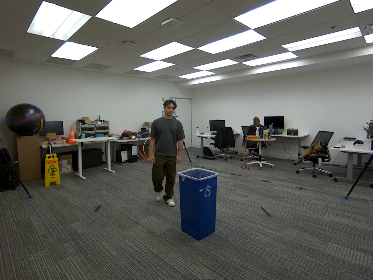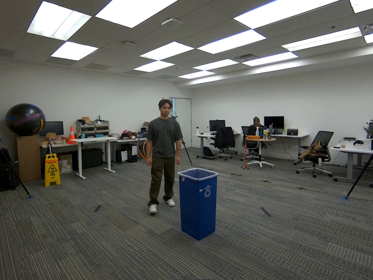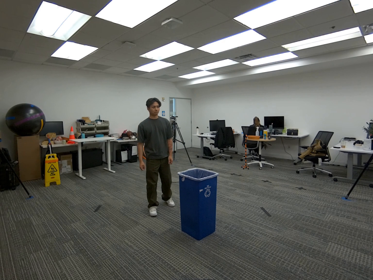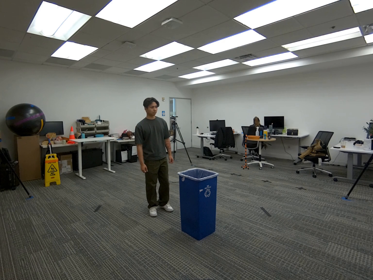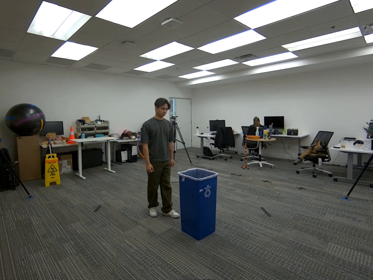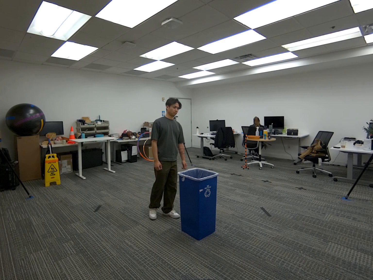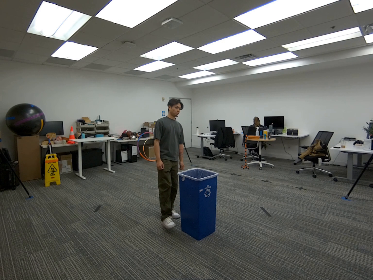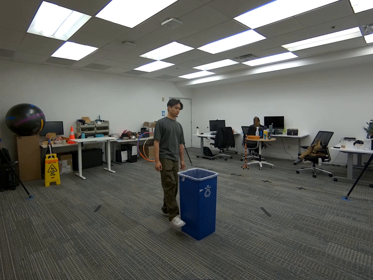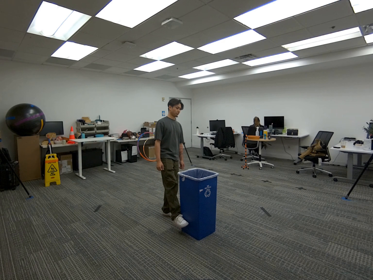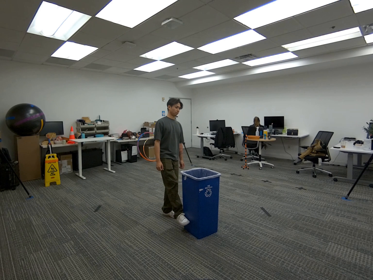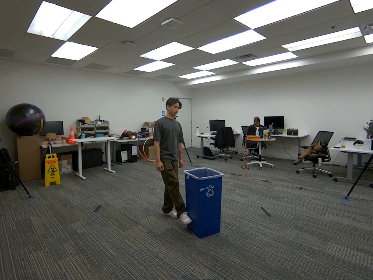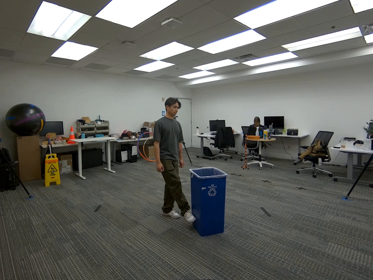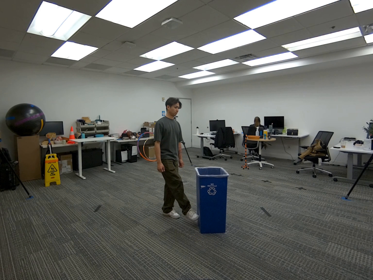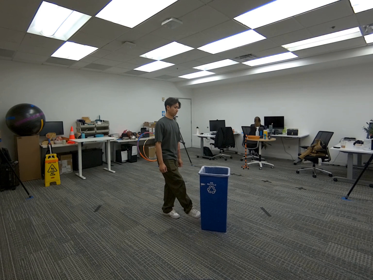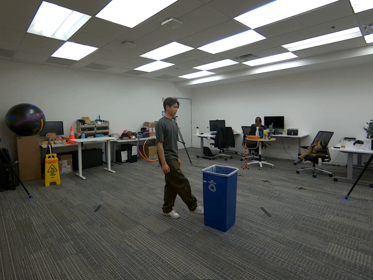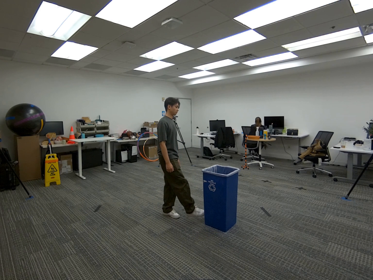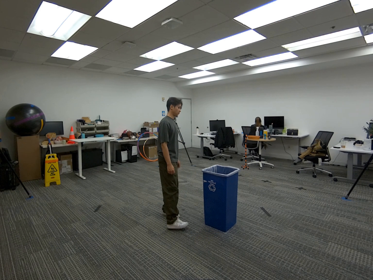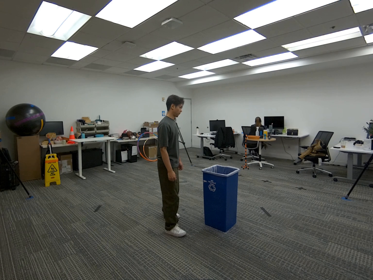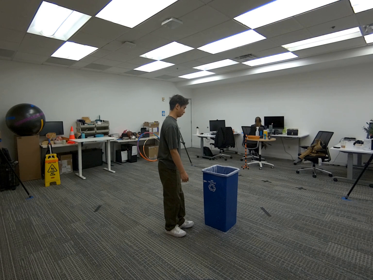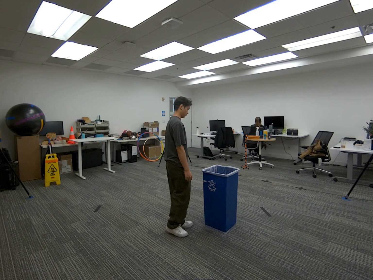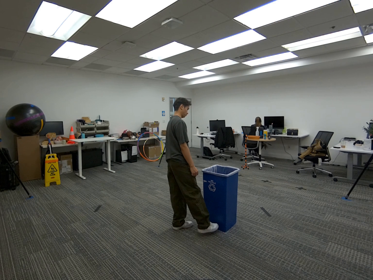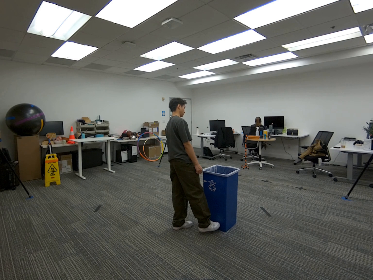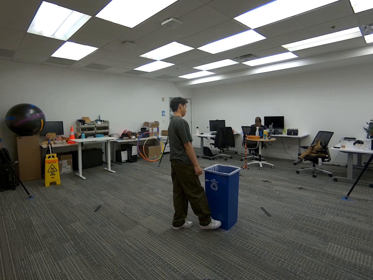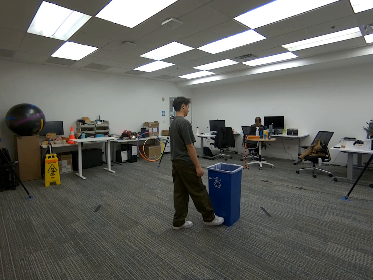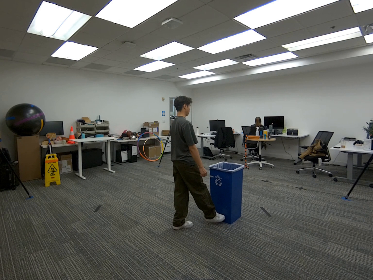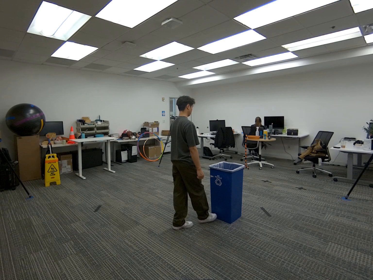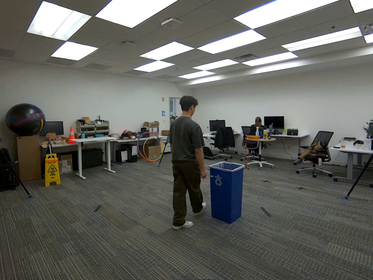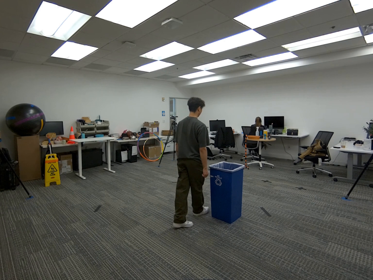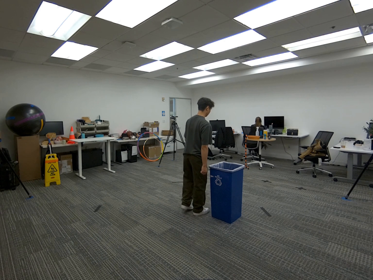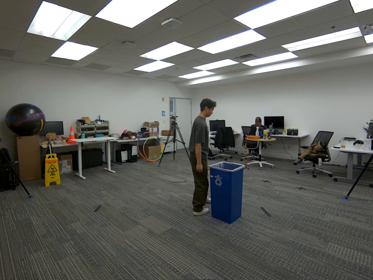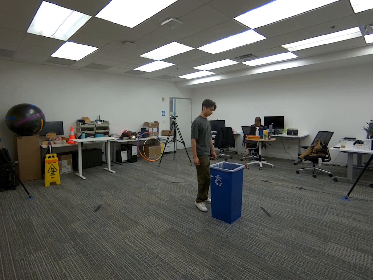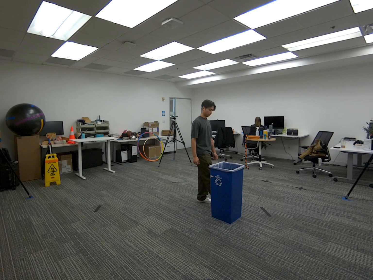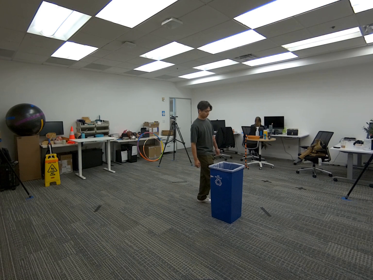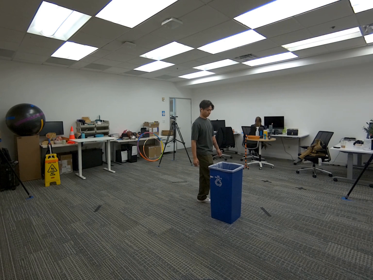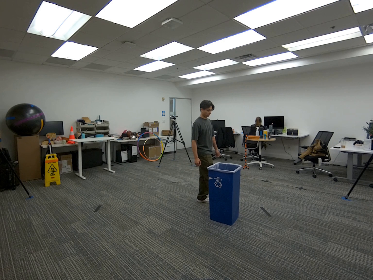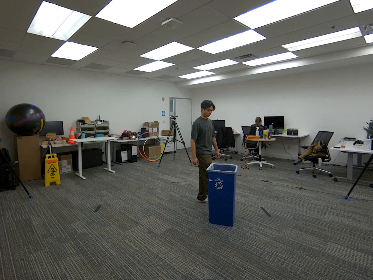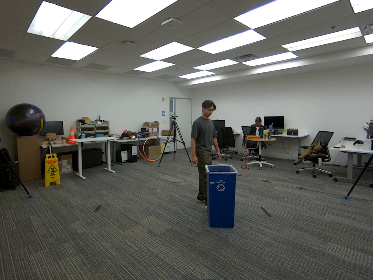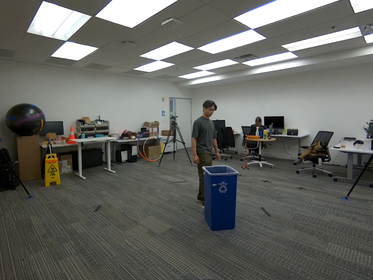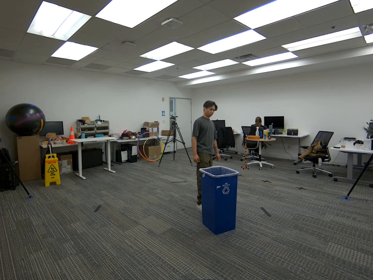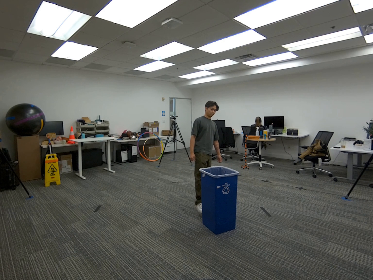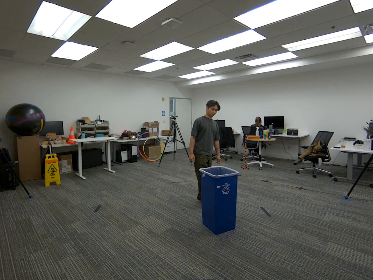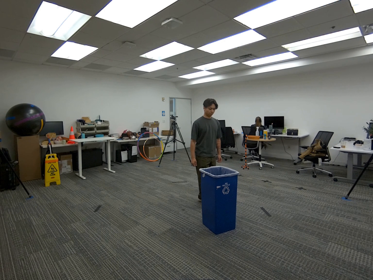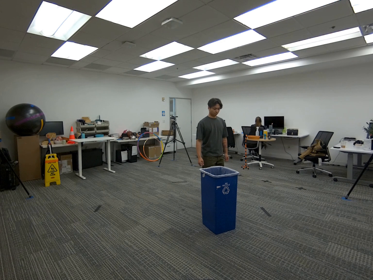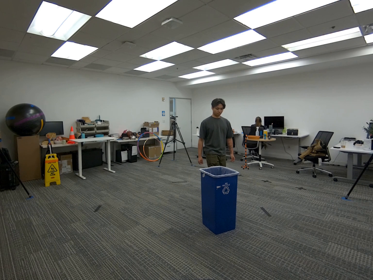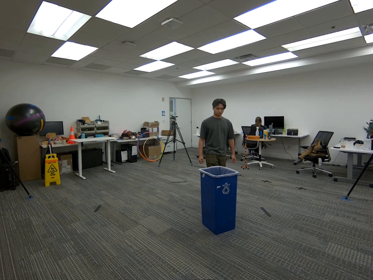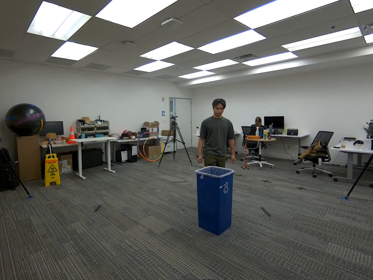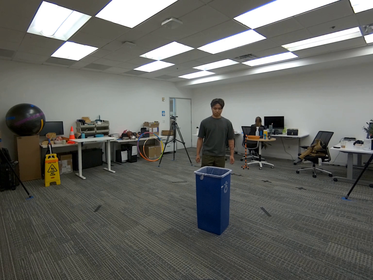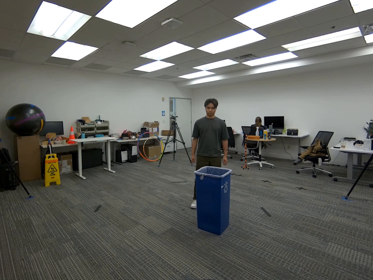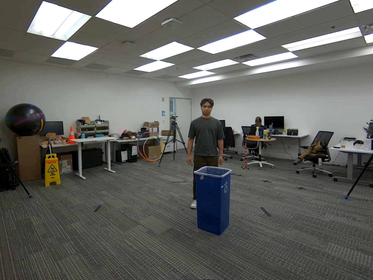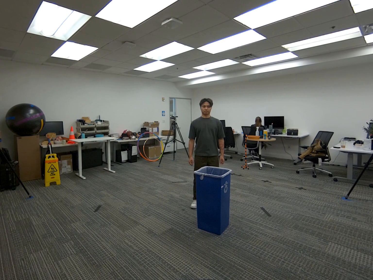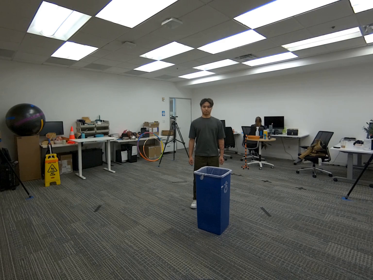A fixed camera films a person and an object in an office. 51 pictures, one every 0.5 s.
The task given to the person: Walk over to the blue trash can and move the trash can using your right foot.
